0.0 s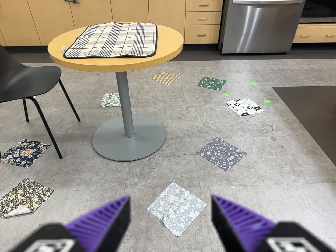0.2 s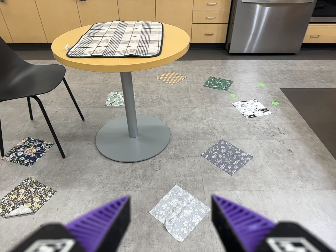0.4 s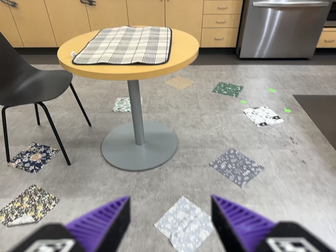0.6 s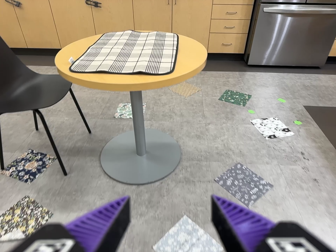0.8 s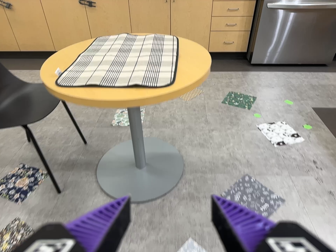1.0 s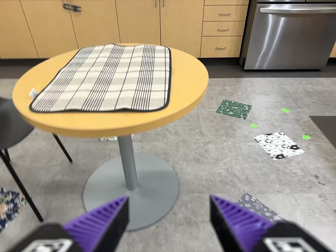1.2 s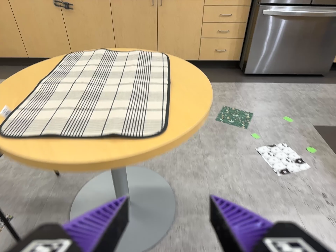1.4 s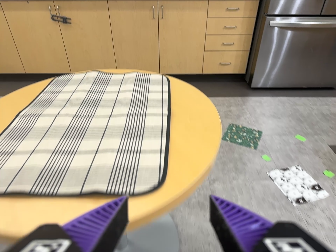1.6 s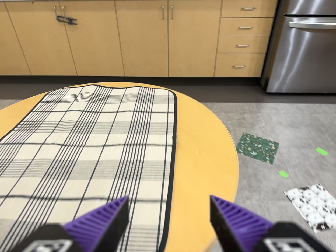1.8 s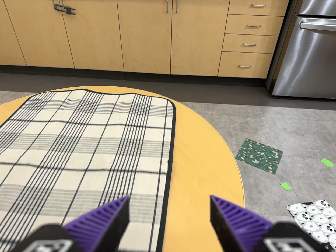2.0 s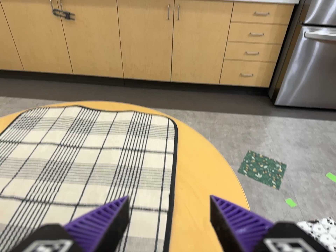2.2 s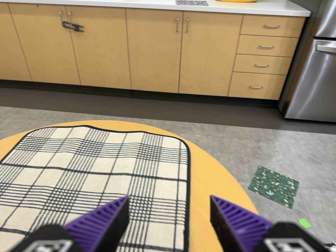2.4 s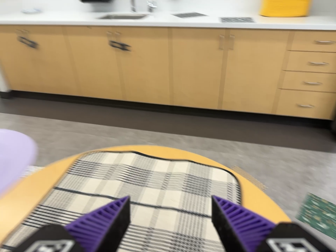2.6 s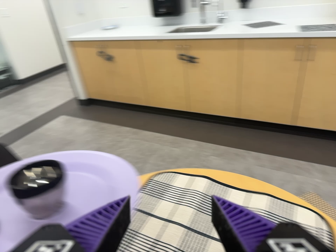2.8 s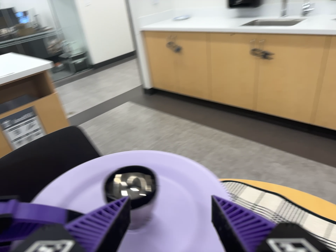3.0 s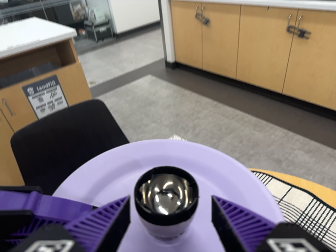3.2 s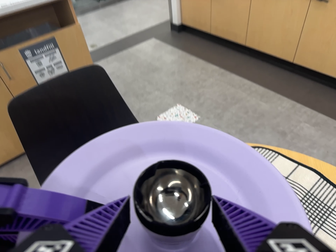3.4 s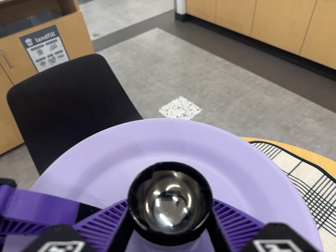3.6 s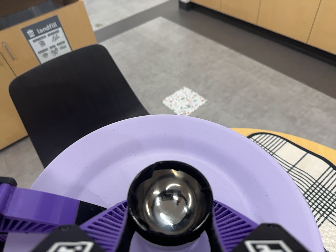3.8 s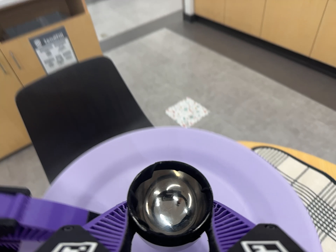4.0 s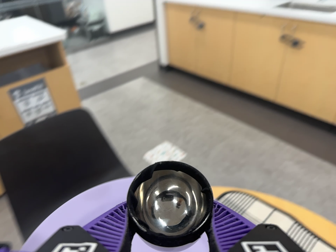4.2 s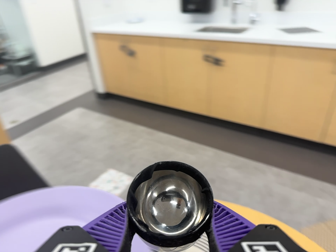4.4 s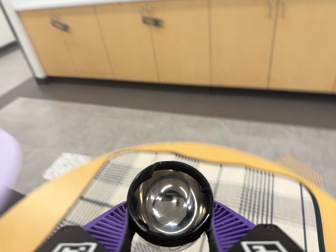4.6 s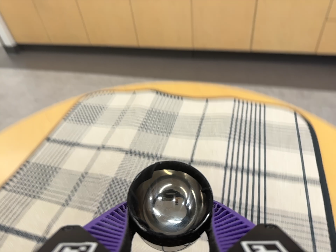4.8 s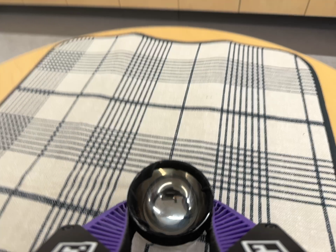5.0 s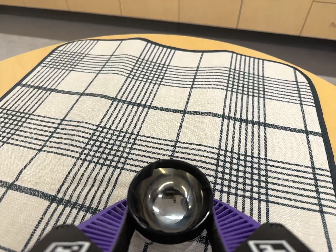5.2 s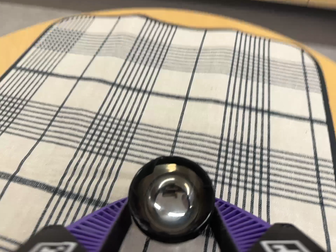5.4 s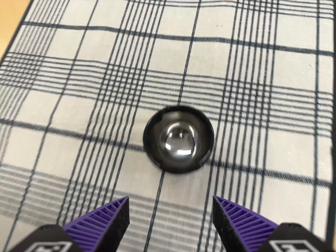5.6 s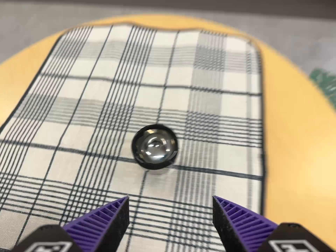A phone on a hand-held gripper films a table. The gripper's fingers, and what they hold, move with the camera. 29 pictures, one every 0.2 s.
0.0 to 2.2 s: The camera travels forward and toward the top of its view, about 120 cm, so what stands in front looms larger.
2.2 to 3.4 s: The scene slides to the right, as the camera pans about 40 degrees to its left. It travels toward the top of its view, forward and to its left, about 26 cm. Its aim tips toward the bottom of its view by about 15 degrees. It rolls about its line of sight by about 20 degrees, and the scene rotates clockwise.
3.4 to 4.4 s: The camera swings to its right by about 25 degrees, and the scene slides to the left. It travels to its right and toward the bottom of its view, about 16 cm, so close, fixed things drift to the left. Its aim tips toward the top of its view by about 10 degrees. It rolls about its line of sight by about 20 degrees, and the scene rotates counterclockwise.
4.4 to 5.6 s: The camera travels toward the bottom of its view, about 16 cm, so close, fixed things drift upward. Its aim tips toward the bottom of its view by about 20 degrees, and the scene shifts upward.
The film runs forward here.
